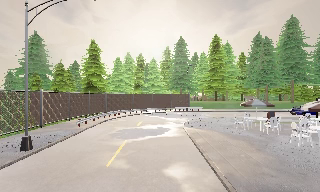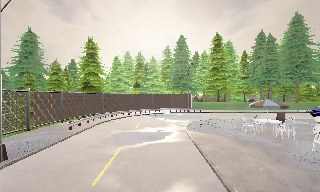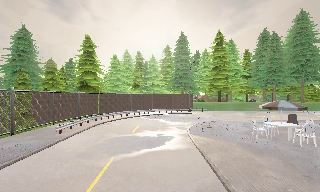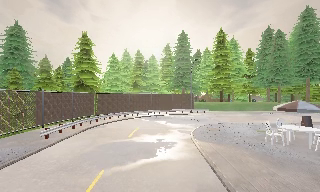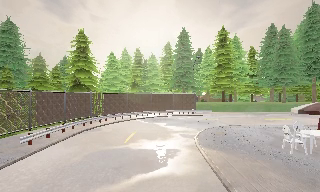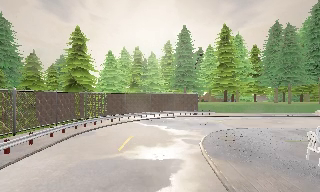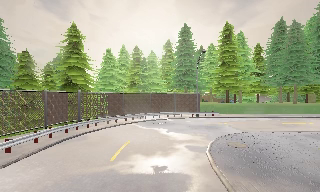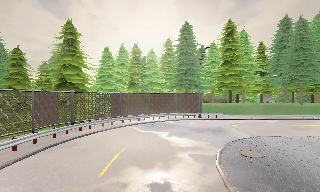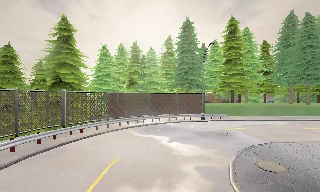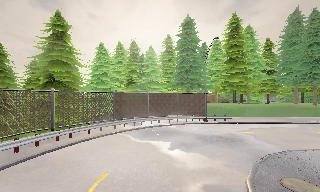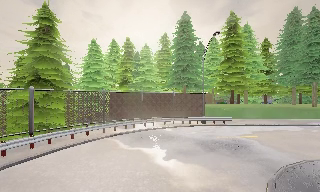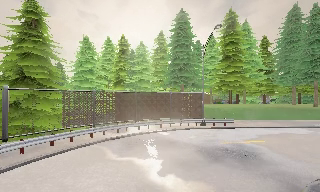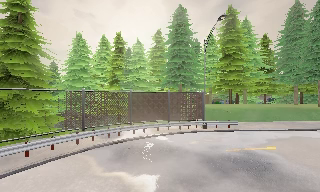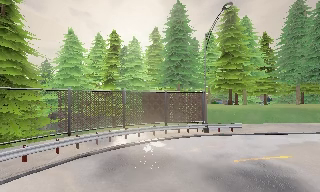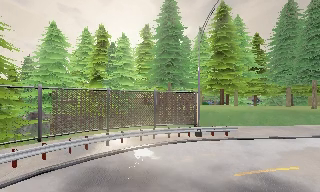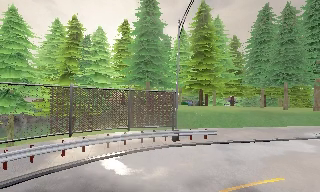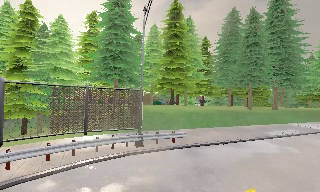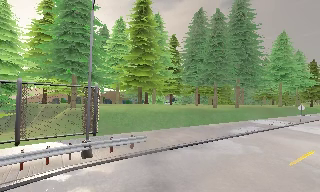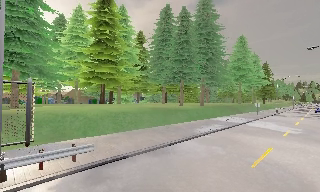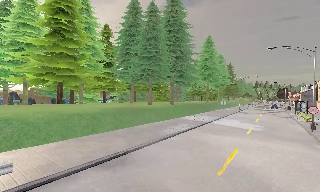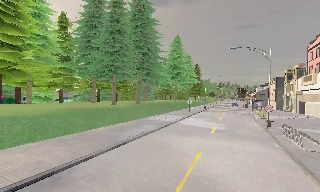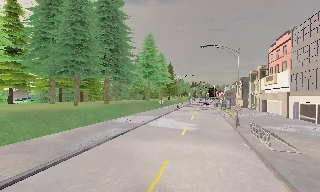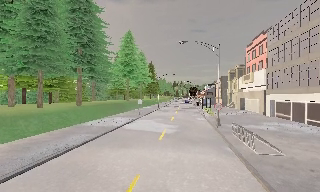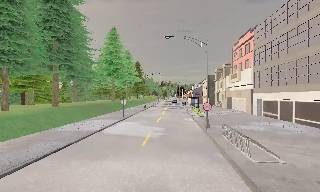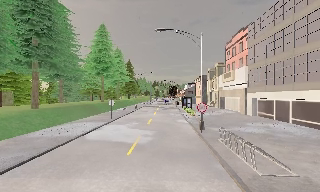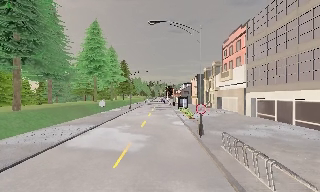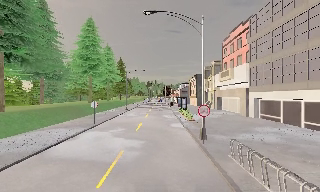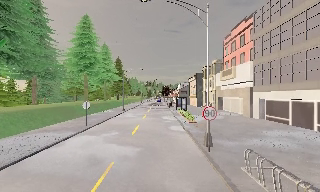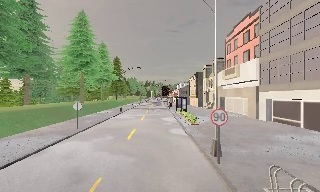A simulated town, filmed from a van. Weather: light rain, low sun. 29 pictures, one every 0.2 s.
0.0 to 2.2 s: The camera travels forward, about 15 m, so what stands in front looms larger.
2.2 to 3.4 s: The camera pans to its right, which is clockwise from overhead, by about 30 degrees. It travels forward, about 8 m.
3.4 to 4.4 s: The camera swings to its right by about 45 degrees, and the scene slides to the left. It travels forward and to its right, about 7 m.
4.4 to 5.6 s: The camera travels forward, about 8 m, so what stands in front looms larger.
The film runs forward here.
